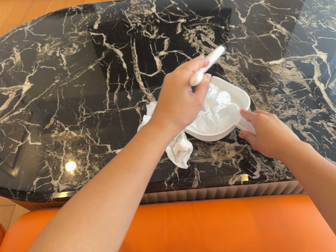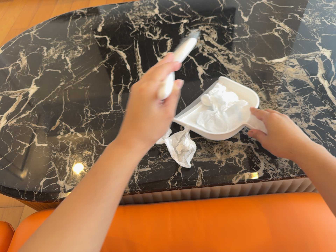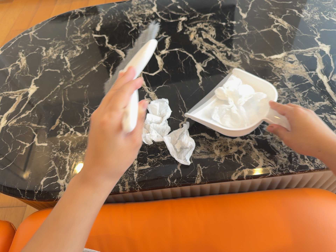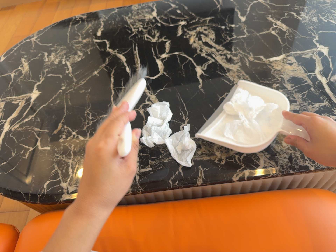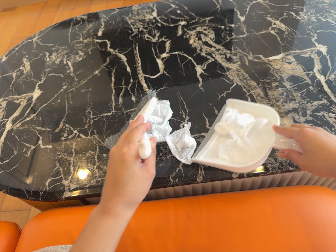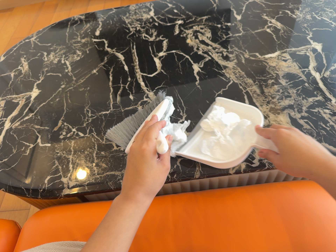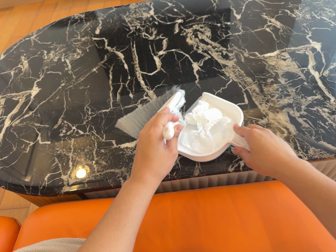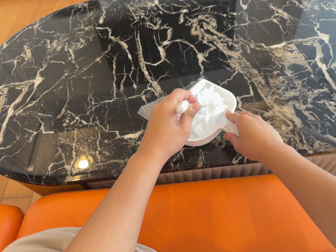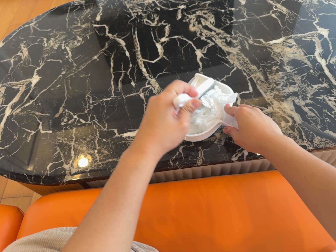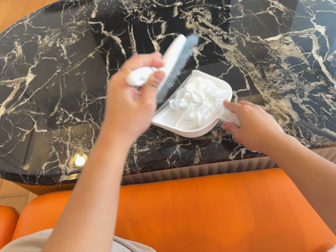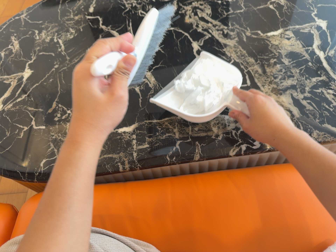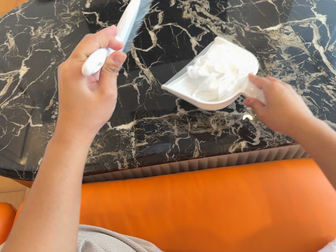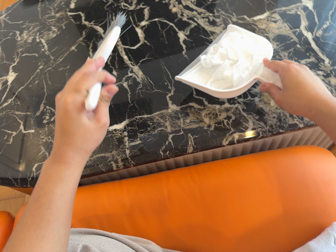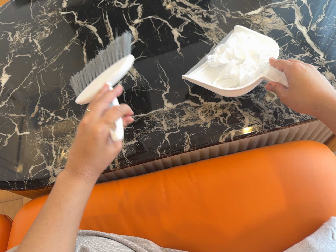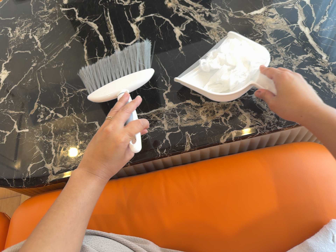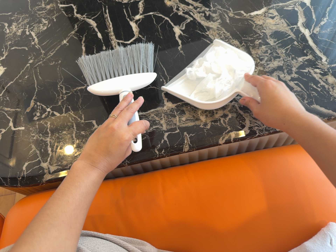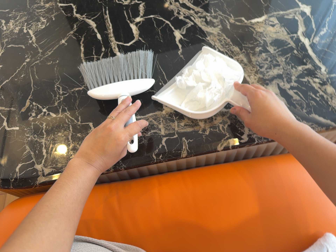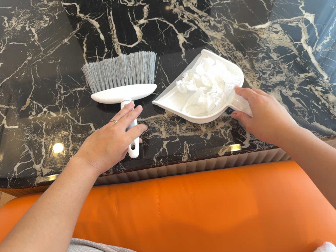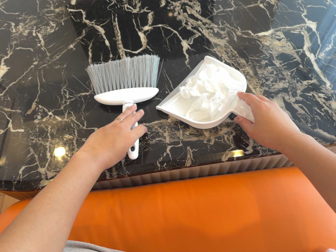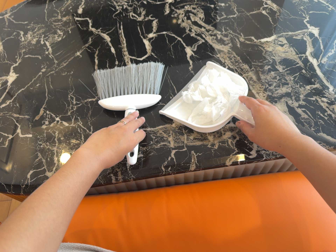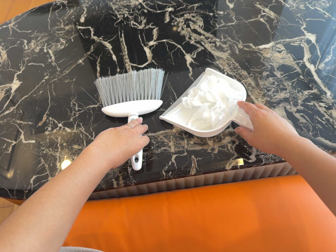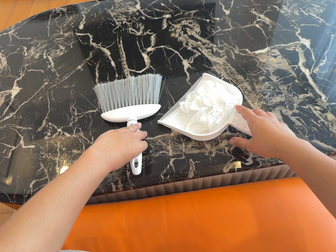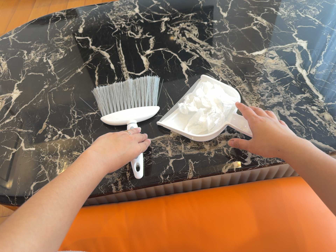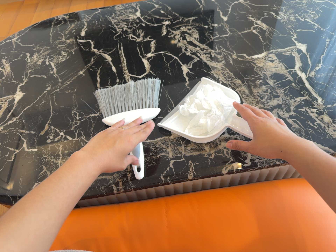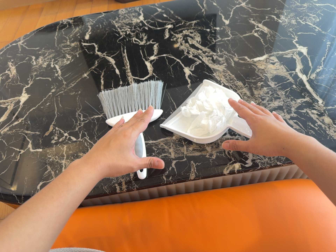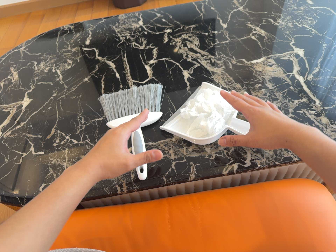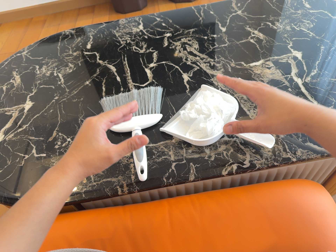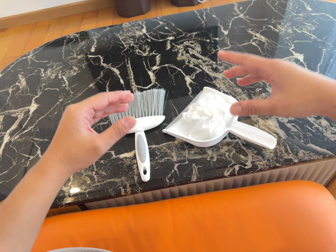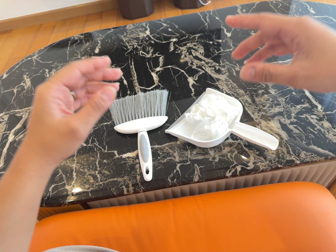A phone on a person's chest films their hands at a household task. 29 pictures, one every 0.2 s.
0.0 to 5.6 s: The camera travels backward, about 7 cm, so what stands in front gets smaller.
The film runs forward here.
